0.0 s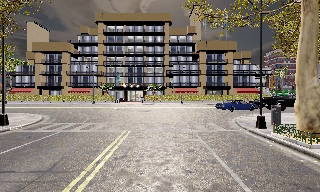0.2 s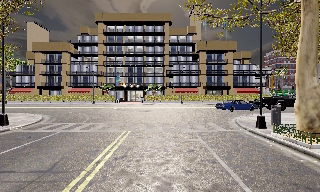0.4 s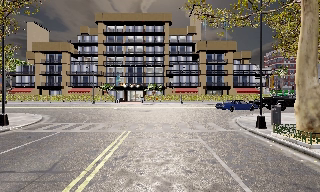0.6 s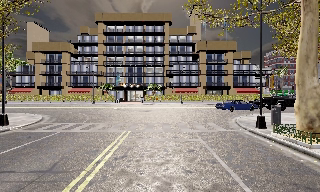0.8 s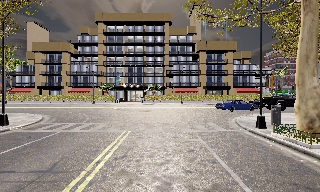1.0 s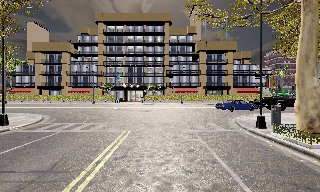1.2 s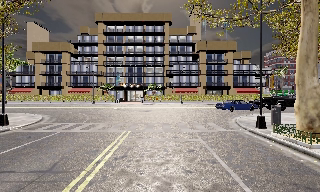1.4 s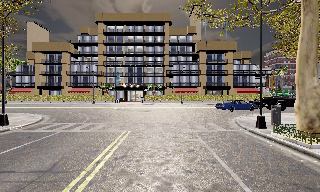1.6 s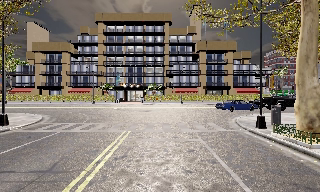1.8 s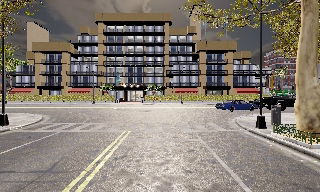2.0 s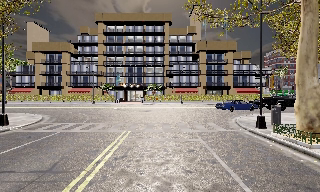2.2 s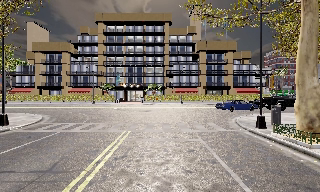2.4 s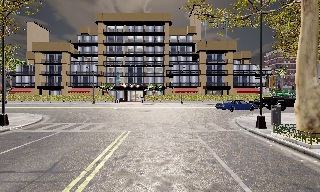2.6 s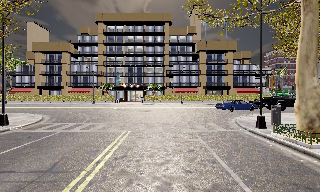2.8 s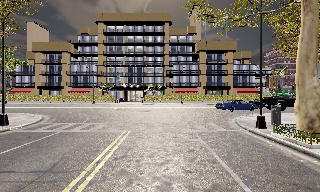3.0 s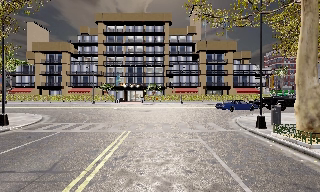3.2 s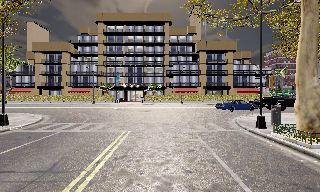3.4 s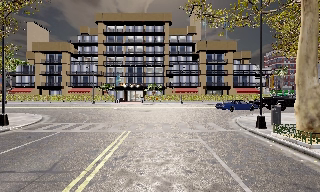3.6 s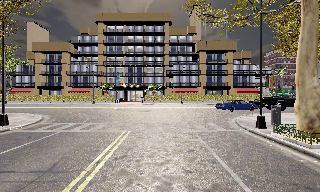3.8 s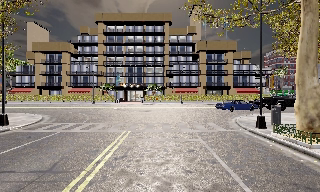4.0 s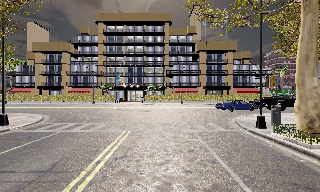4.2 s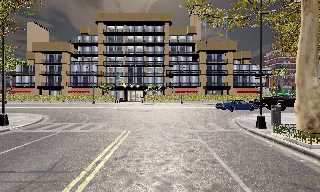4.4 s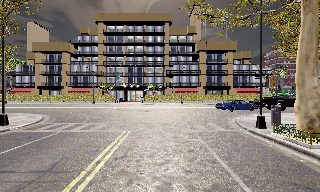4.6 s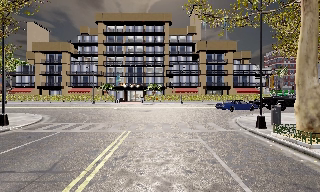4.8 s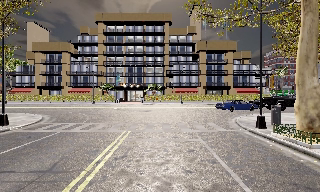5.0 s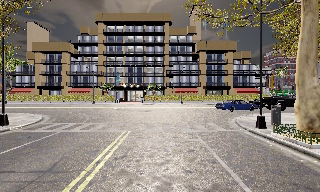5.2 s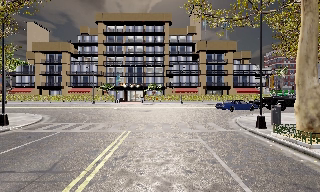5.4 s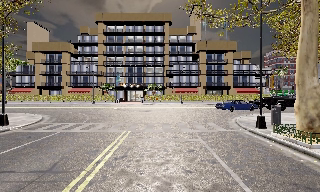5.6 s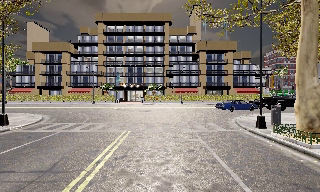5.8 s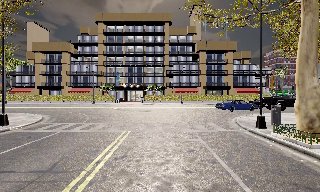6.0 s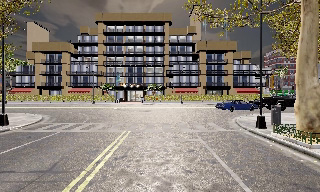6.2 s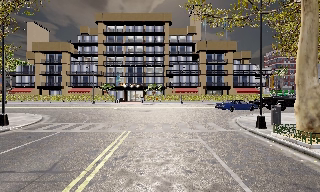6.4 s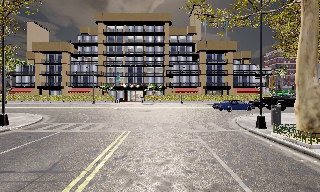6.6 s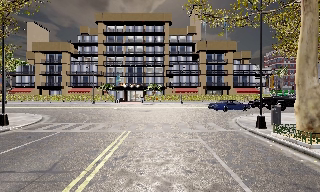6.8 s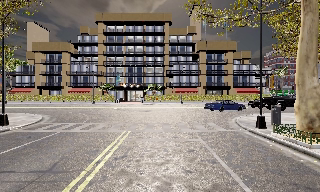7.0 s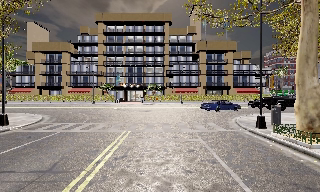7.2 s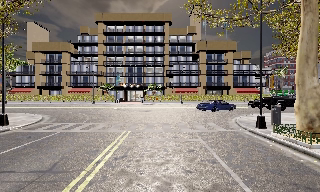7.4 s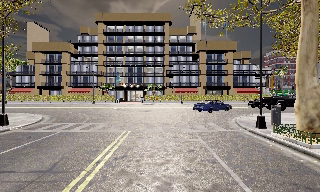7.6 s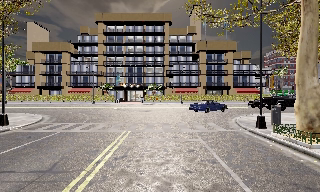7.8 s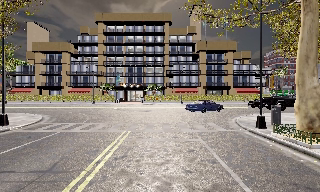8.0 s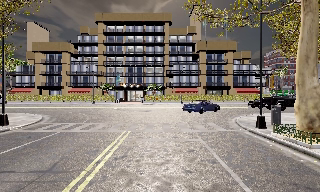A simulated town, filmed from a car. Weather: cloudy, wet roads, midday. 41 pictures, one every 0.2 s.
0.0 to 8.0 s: The camera keeps its place and its aim.
The film runs backward here.
